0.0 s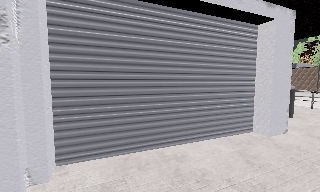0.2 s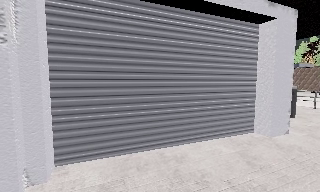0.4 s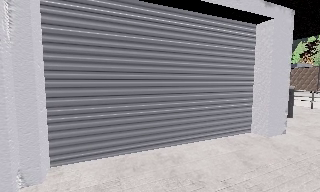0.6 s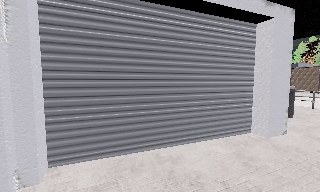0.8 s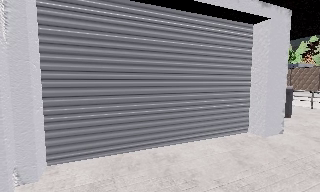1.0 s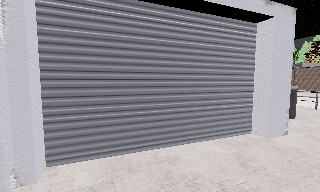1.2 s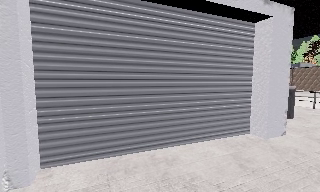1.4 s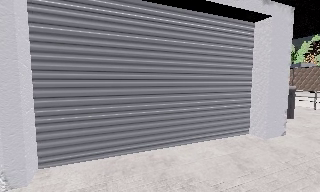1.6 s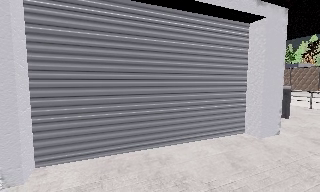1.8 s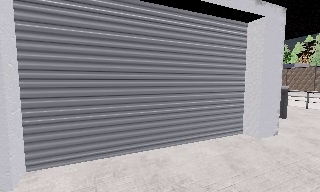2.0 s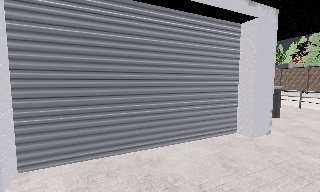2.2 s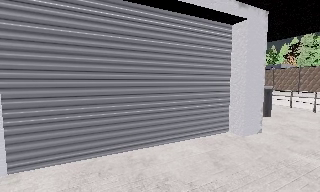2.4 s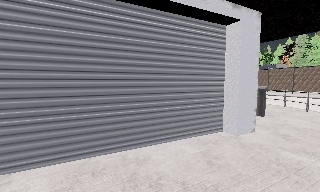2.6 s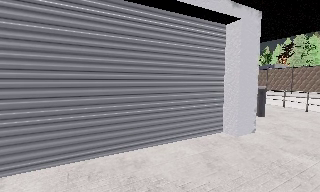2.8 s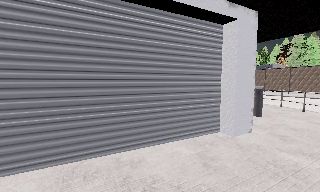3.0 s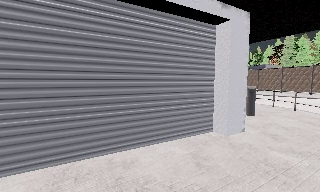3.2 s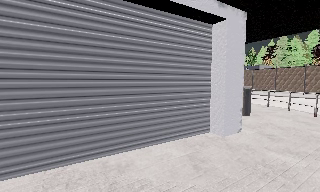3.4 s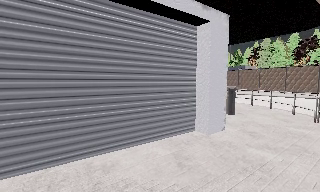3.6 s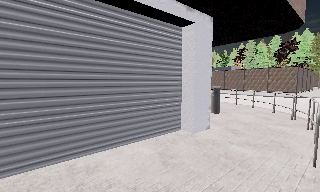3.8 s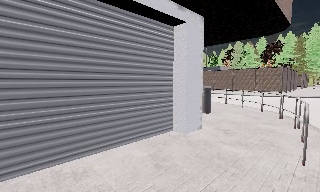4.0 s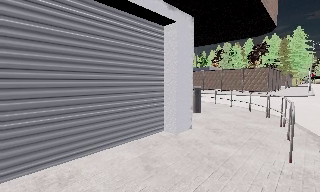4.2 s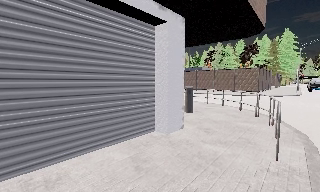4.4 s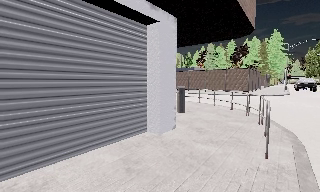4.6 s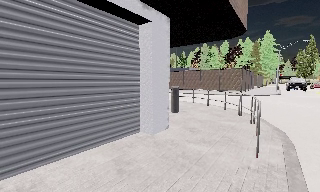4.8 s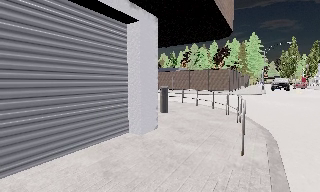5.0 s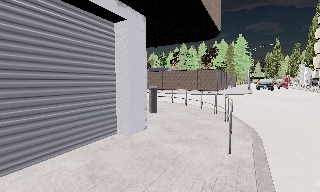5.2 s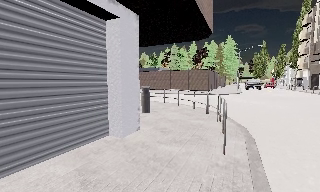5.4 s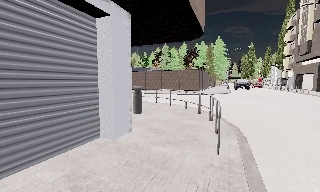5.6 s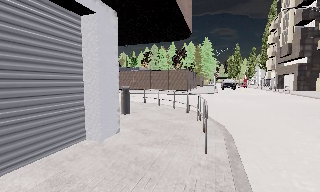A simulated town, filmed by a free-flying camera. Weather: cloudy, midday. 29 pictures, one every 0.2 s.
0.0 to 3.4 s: The scene slides to the left, as the camera pans about 10 degrees to its right. It travels to its right, about 0.5 m, so close, fixed things drift to the left.
3.4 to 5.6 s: The camera pans to its right, which is clockwise from overhead, by about 35 degrees.
The film runs backward here.
